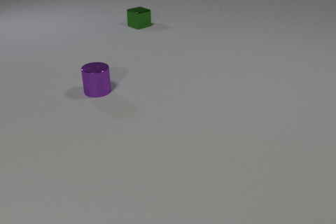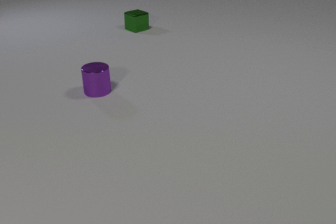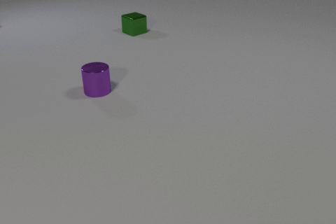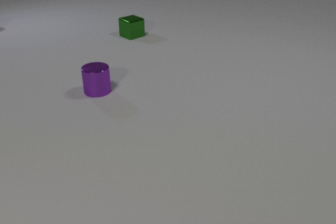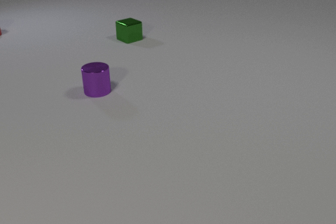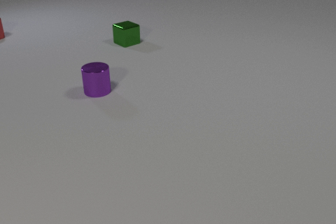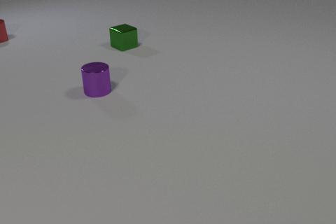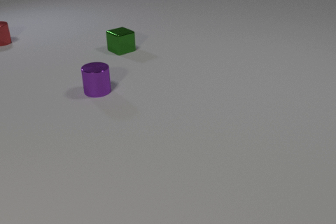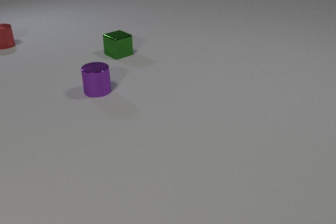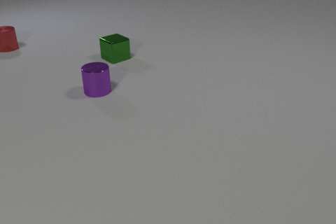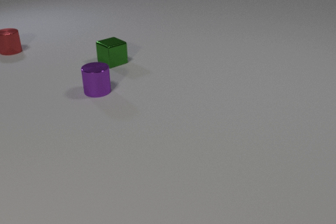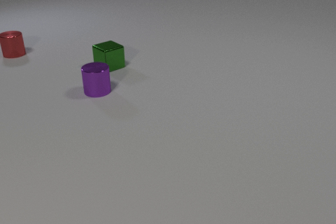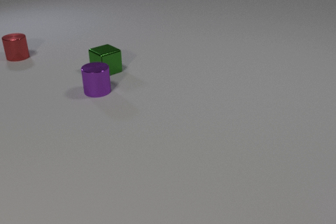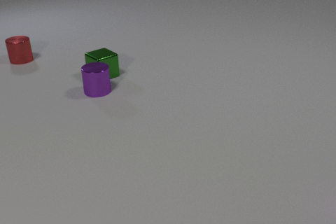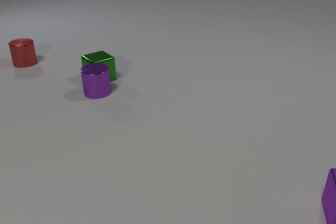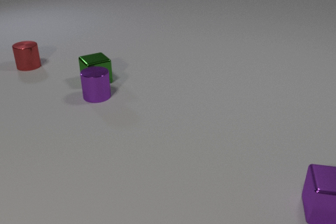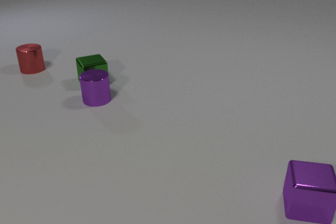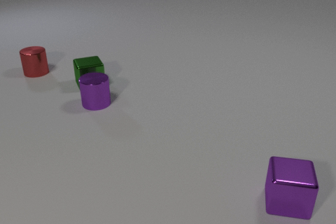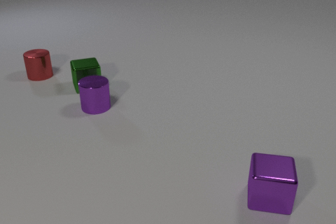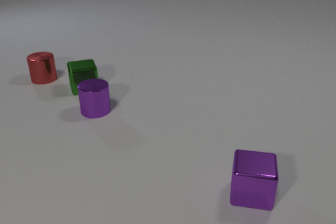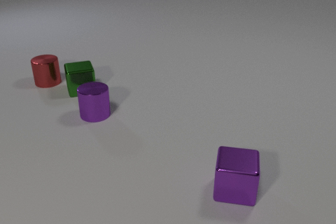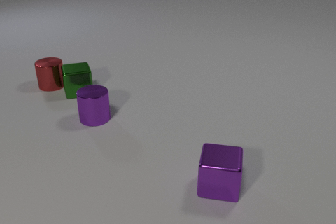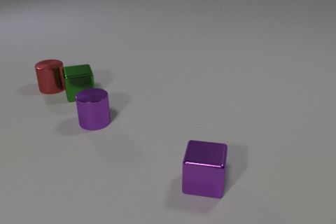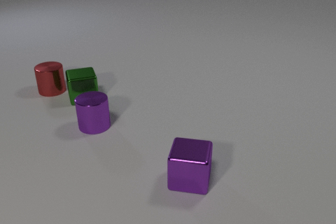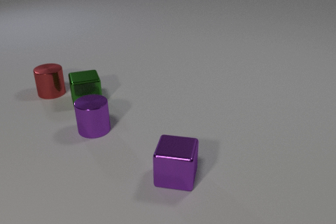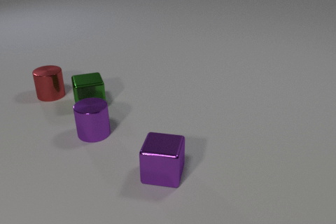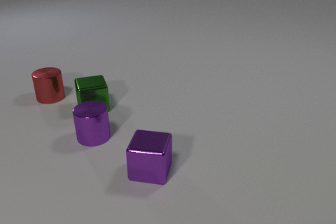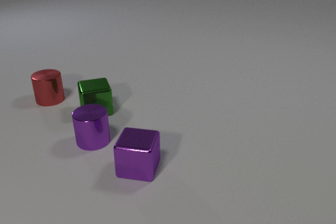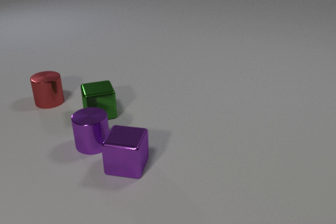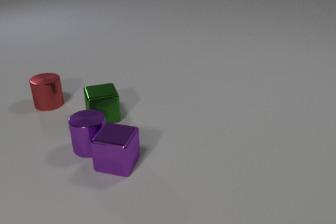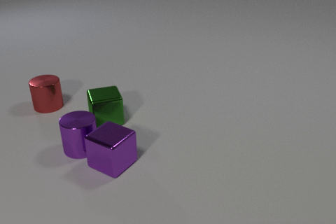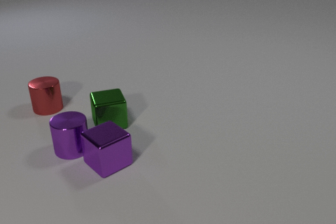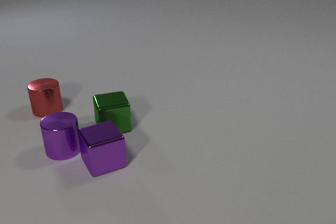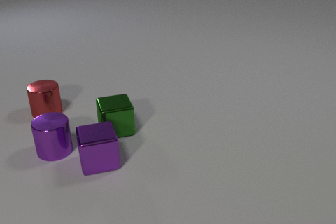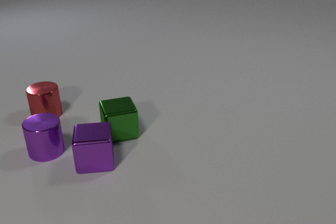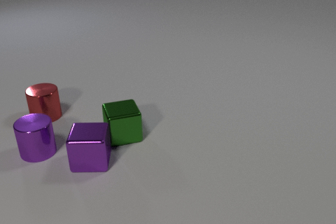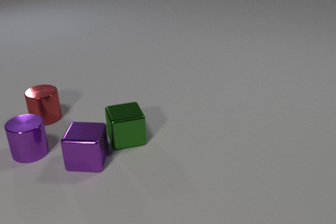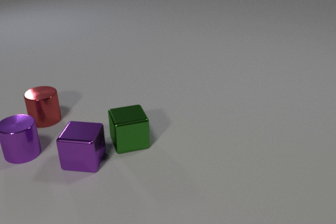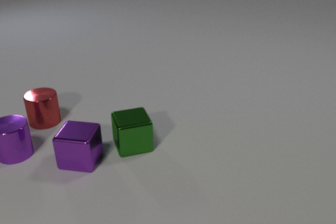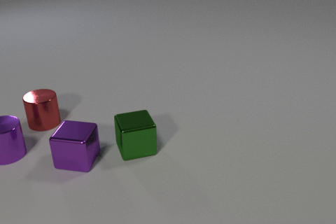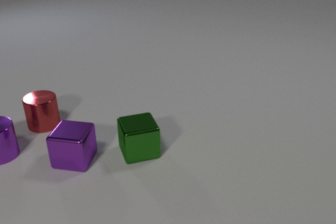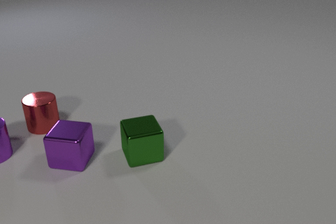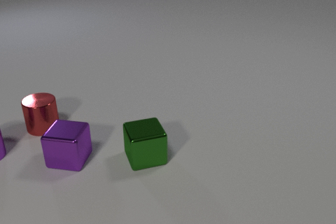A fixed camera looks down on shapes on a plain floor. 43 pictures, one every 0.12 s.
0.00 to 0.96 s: The green metal cube slides toward the camera. The red metal cylinder comes in at the left edge, slides toward the camera.
0.96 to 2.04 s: The green metal cube slides toward the camera. The purple metal cylinder slides toward the camera. The red metal cylinder slides toward the camera. The purple metal cube comes in at the right edge, slides to the left. The green metal cube and the purple metal cylinder collide.
2.04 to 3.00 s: The green metal cube slides toward the camera. The purple metal cylinder slides toward the camera. The red metal cylinder slides toward the camera. The purple metal cube slides to the left. The green metal cube and the red metal cylinder collide.
3.00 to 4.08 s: The green metal cube slides toward the camera and to the right. The purple metal cylinder slides to the left and toward the camera. The red metal cylinder slides toward the camera. The purple metal cube slides to the left, spins clockwise seen from above by about 75 degrees, its near face sliding to the left. The purple metal cylinder and the purple metal cube collide.
4.08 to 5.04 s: The green metal cube slides toward the camera and to the right. The purple metal cylinder slides to the left. The red metal cylinder slides toward the camera. The purple metal cube slides to the left.
Are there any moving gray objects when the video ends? no.
Are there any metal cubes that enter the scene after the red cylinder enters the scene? yes.
What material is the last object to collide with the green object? metal.
